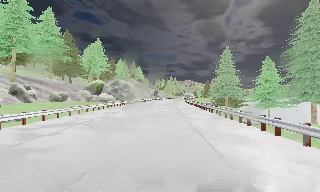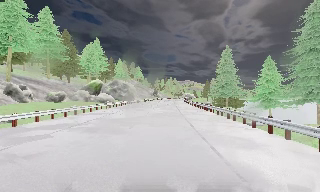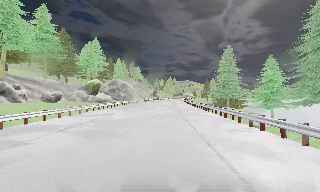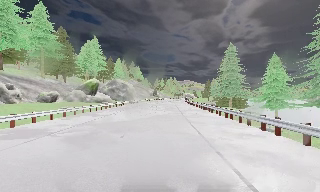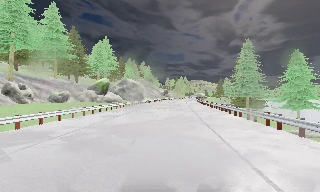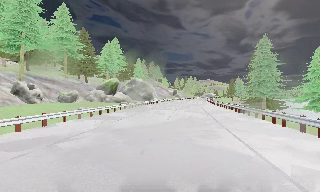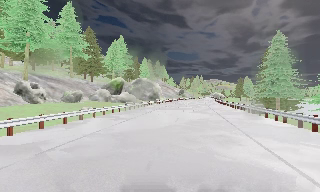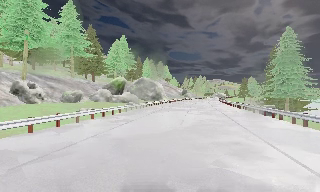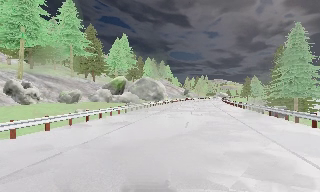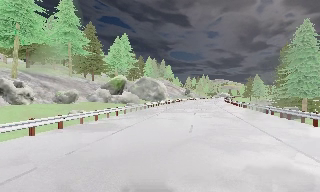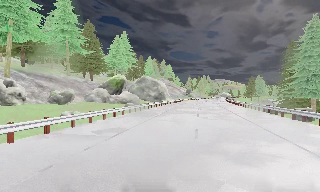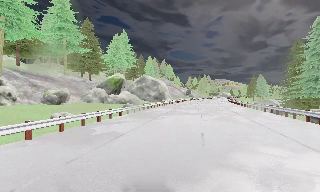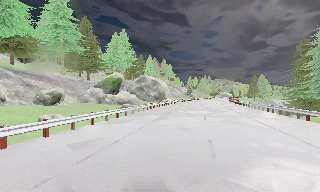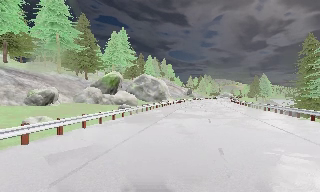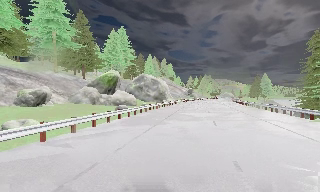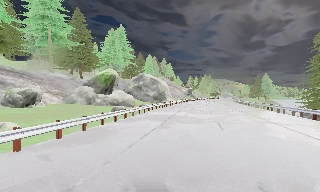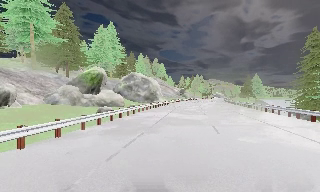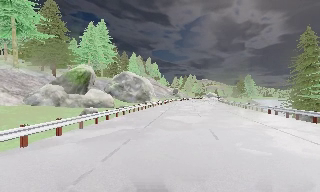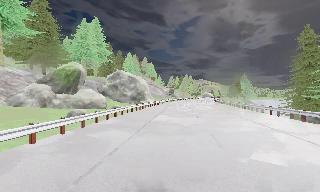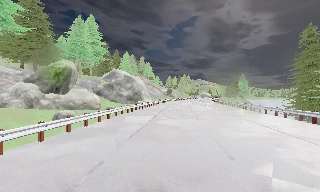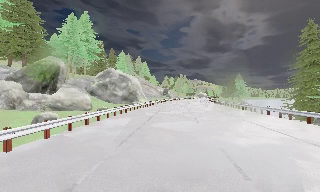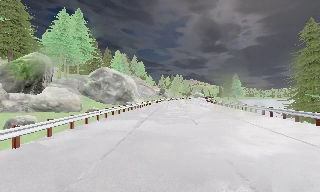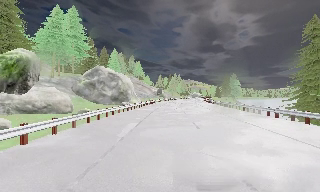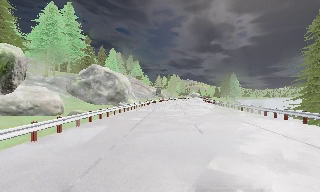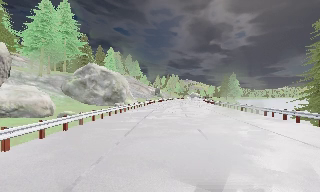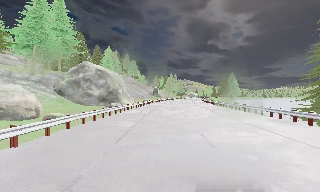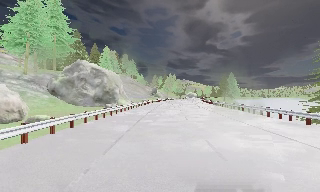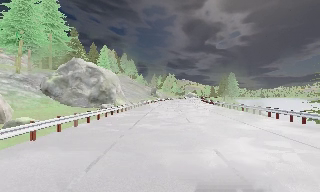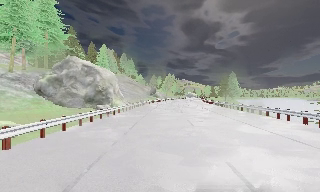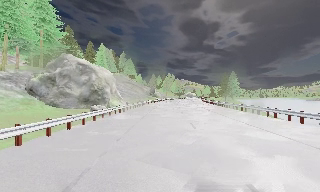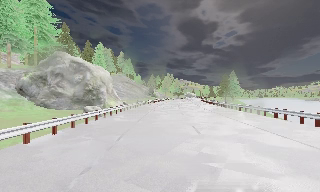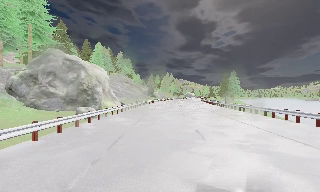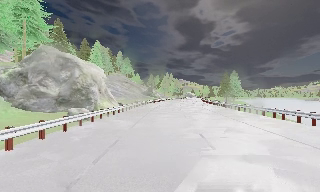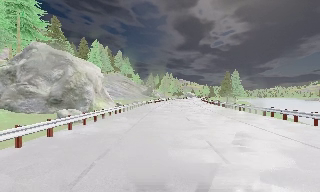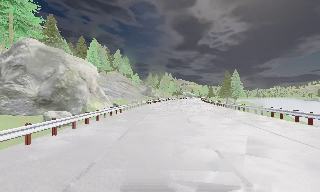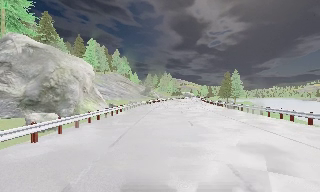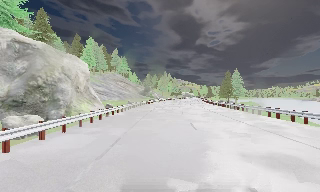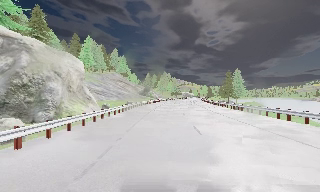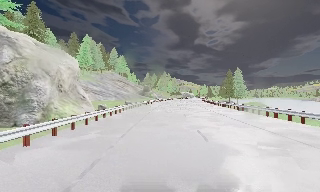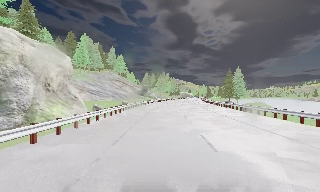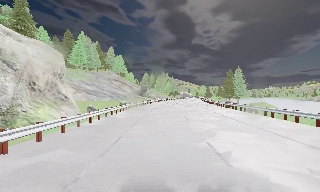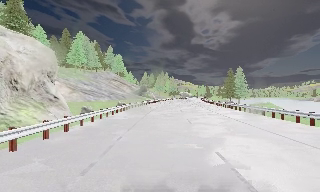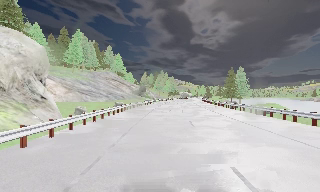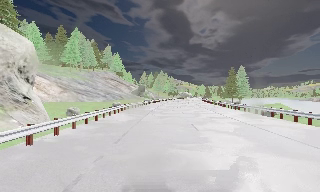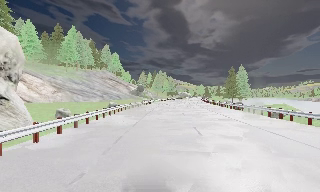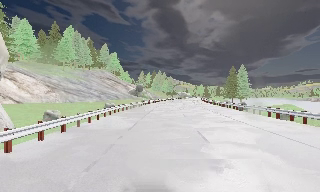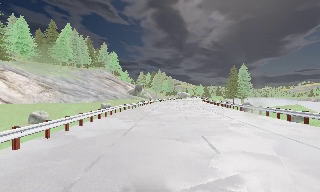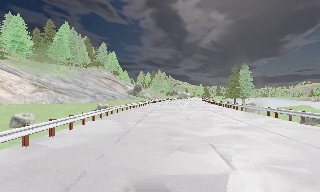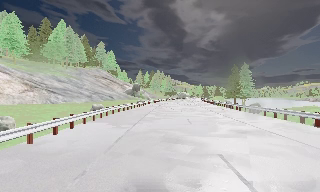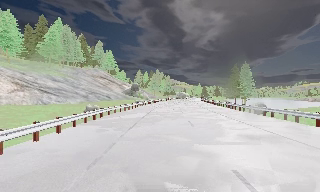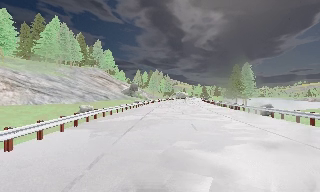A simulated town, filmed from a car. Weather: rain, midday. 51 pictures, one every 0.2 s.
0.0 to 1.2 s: The camera travels forward, about 6 m, so what stands in front looms larger. It gains speed.
1.2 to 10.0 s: The scene slides to the left, as the camera pans about 15 degrees to its right. It travels forward, about 45 m, so what stands in front looms larger.
The film runs forward here.
